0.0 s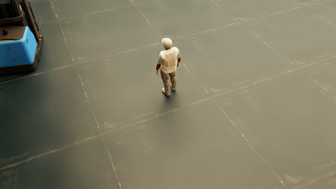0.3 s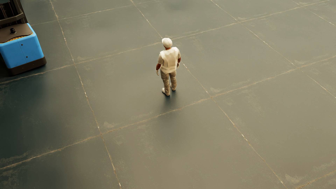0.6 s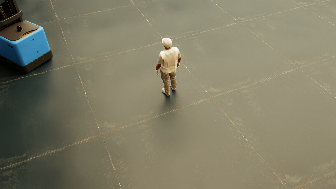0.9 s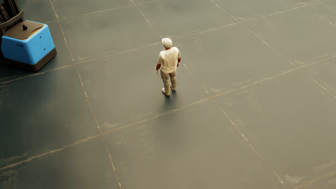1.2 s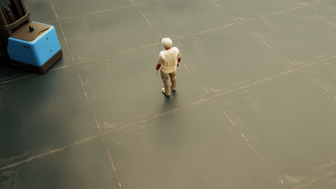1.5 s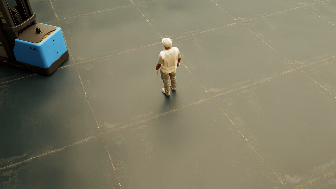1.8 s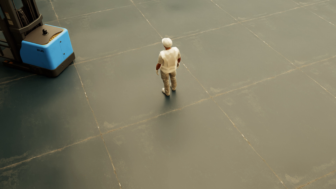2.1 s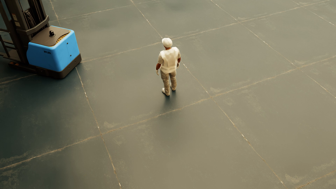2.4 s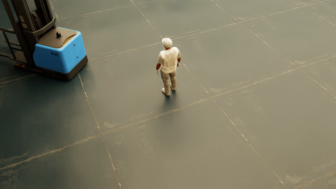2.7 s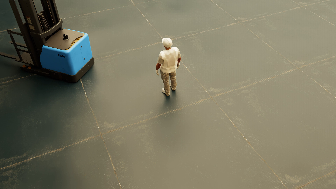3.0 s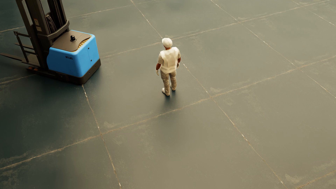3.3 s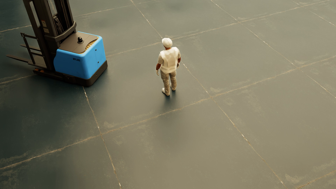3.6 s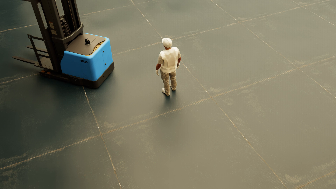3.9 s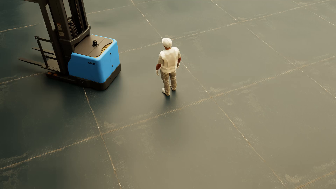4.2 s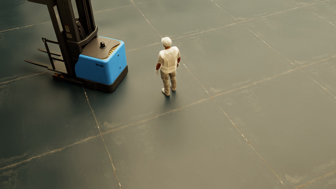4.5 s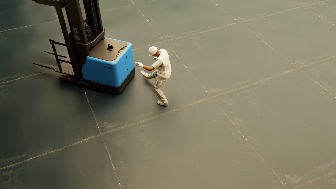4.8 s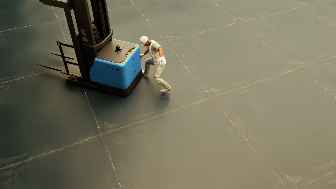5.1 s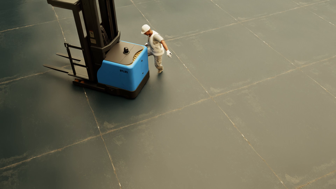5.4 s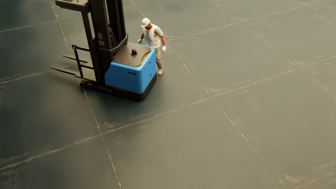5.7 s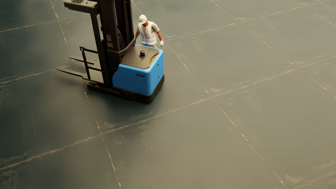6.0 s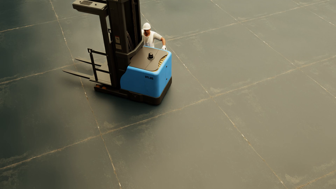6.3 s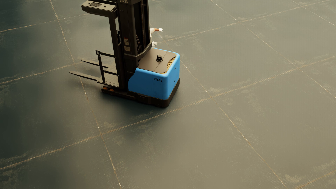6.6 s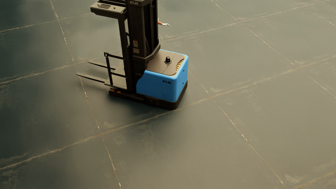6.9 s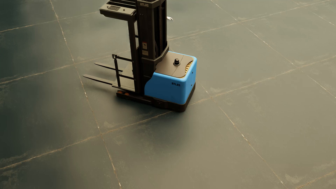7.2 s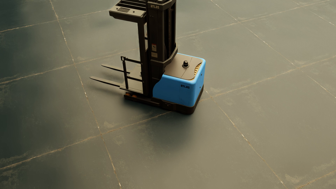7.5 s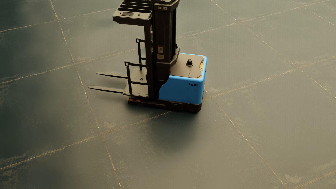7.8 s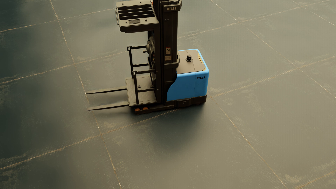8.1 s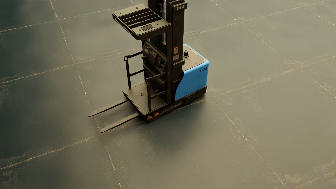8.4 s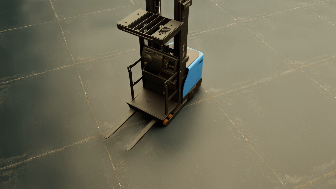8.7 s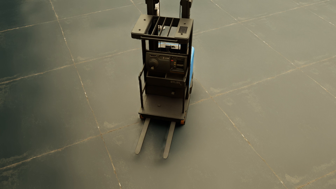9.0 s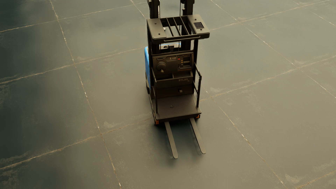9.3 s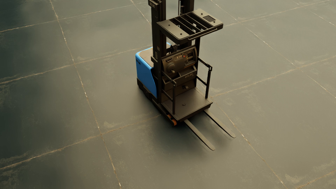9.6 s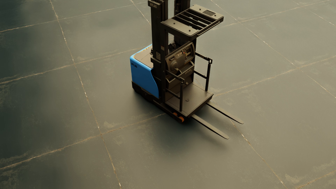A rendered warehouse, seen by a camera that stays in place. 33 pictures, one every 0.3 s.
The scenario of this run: Near miss between a forklift and a person.
